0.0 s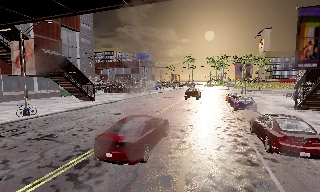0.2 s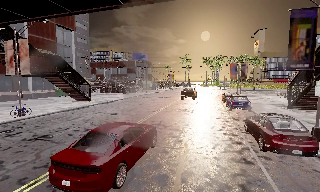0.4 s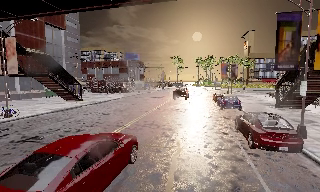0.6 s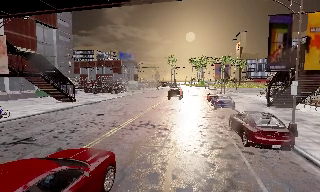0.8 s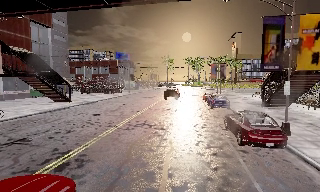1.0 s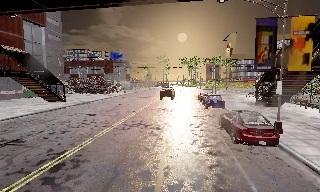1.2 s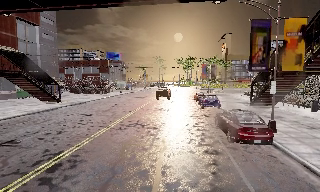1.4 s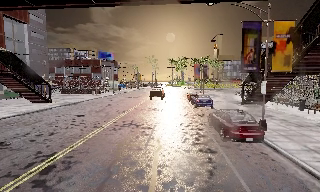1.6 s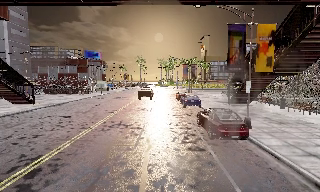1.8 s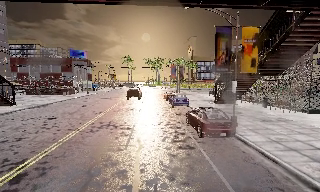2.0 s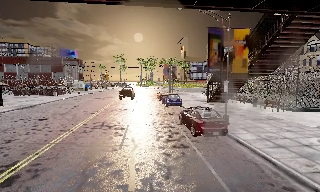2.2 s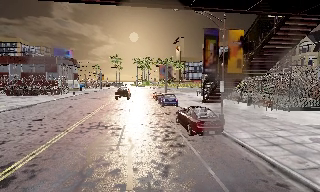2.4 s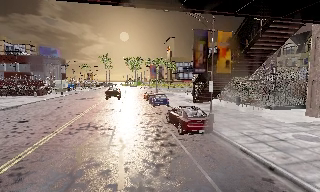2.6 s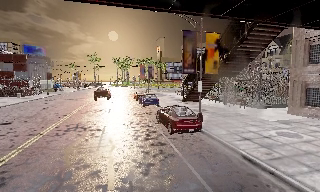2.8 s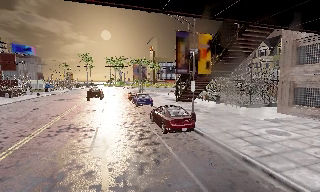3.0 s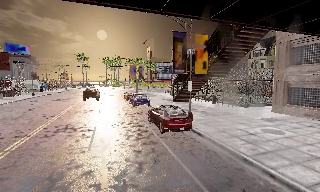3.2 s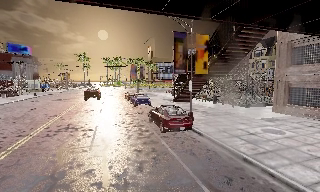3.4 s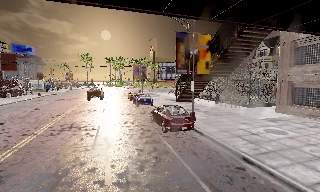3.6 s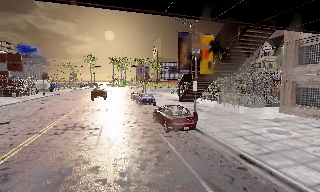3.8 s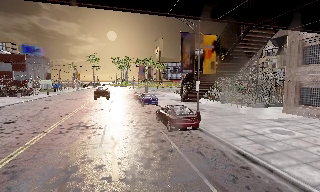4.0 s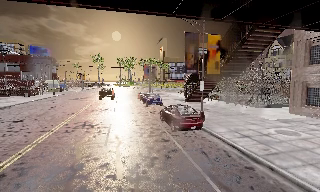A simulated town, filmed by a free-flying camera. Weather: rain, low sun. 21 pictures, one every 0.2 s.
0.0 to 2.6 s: The camera pans to its right, which is clockwise from overhead, by about 35 degrees. It travels backward and to its left, about 1 m.
2.6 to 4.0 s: The camera shifts only a little, or ends up much as it began.
The film runs backward here.
